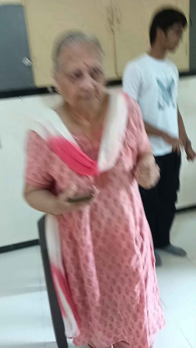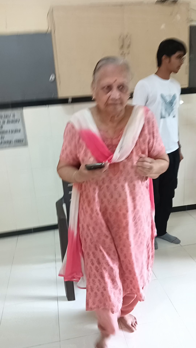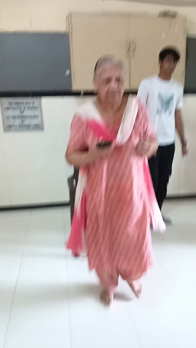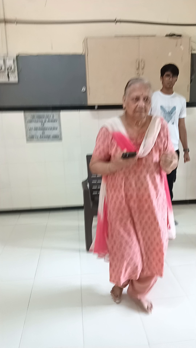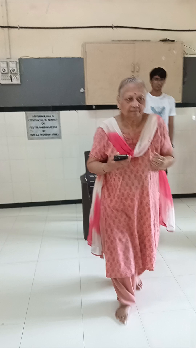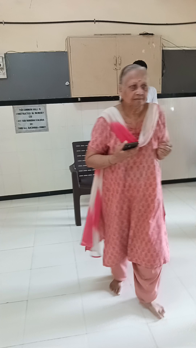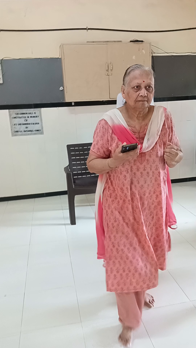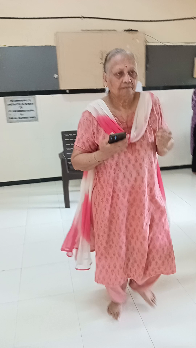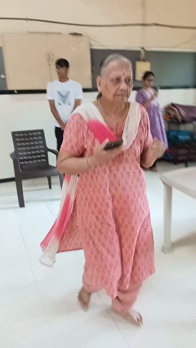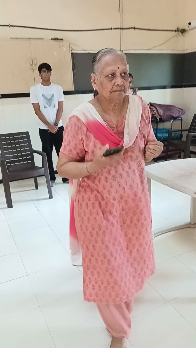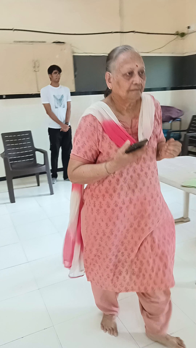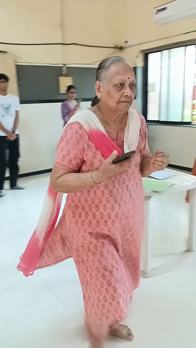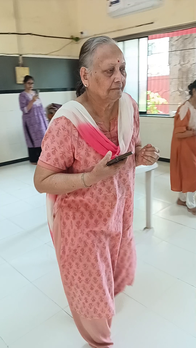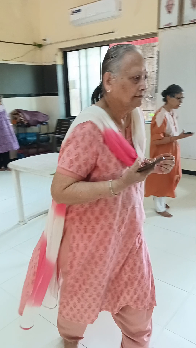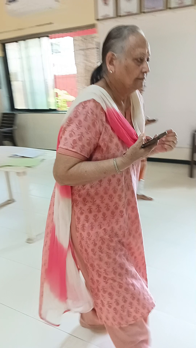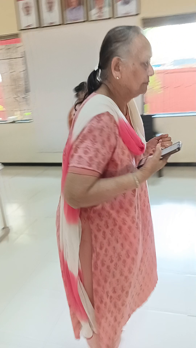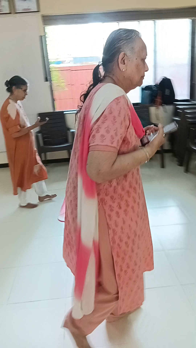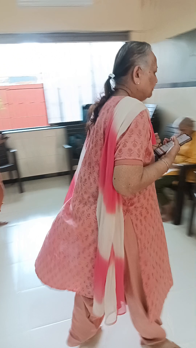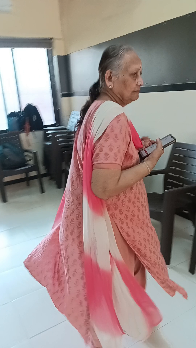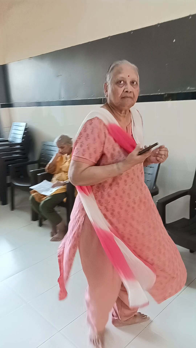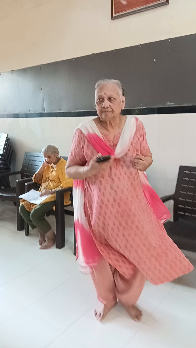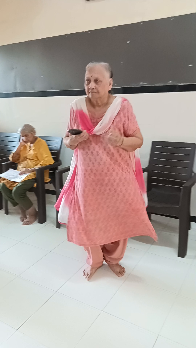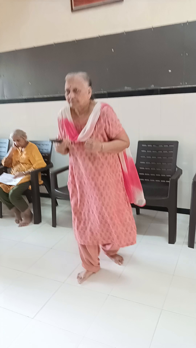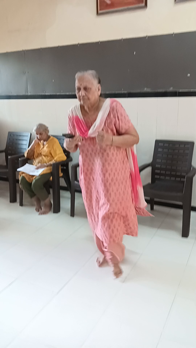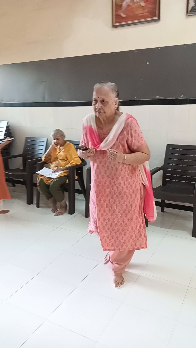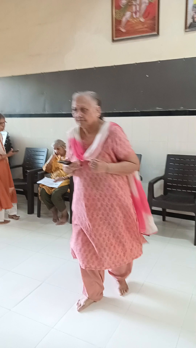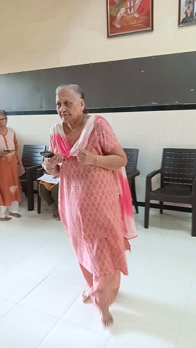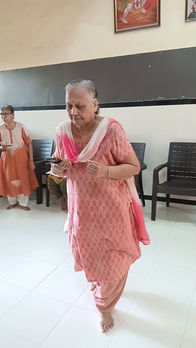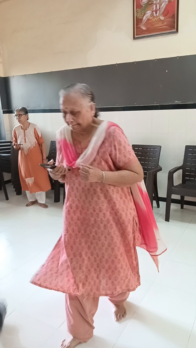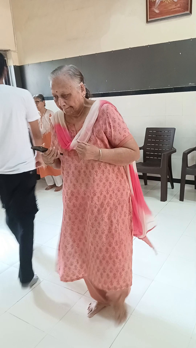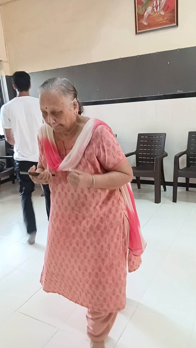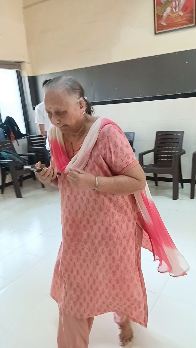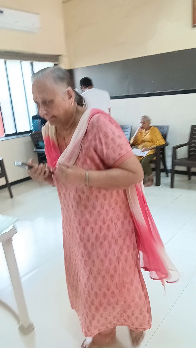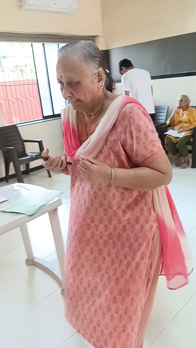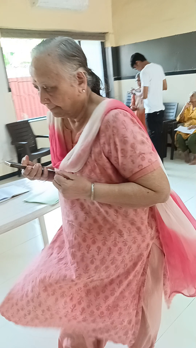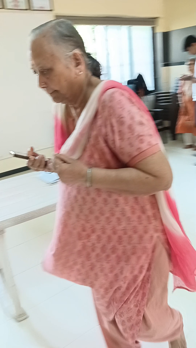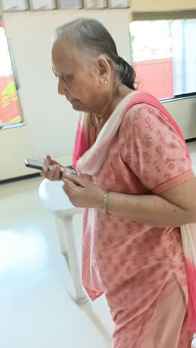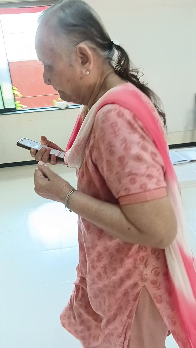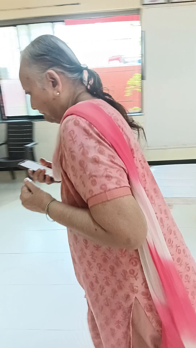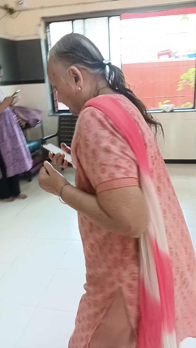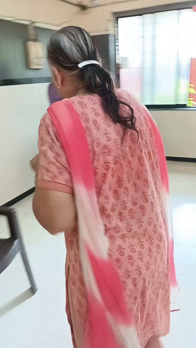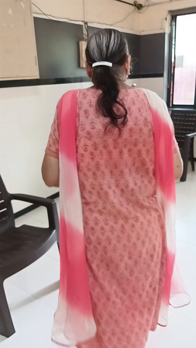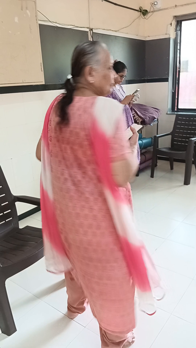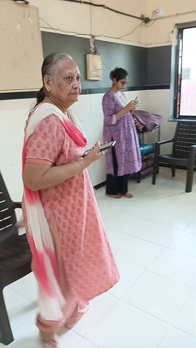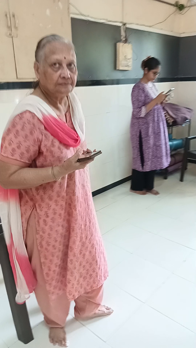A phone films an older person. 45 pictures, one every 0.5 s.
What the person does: Jogging.
